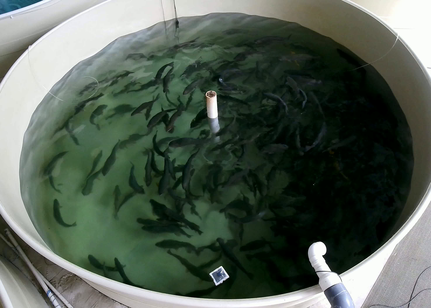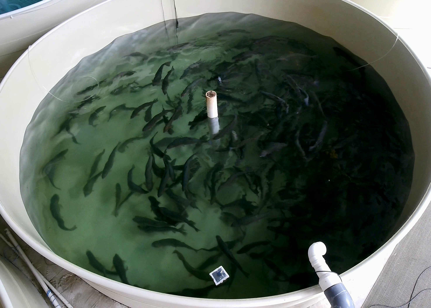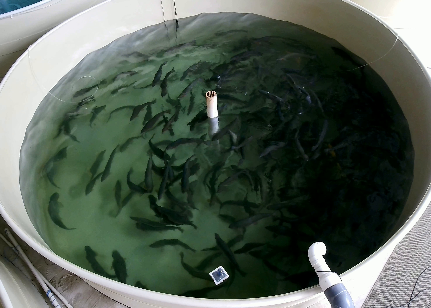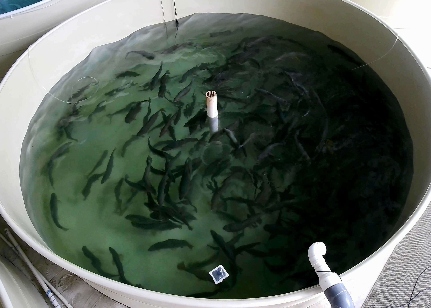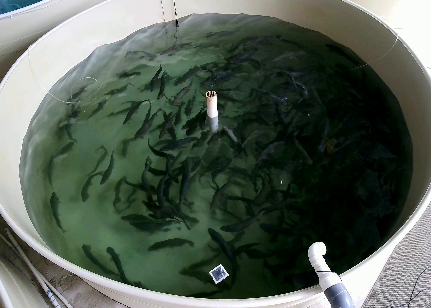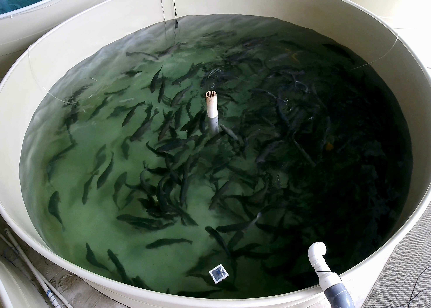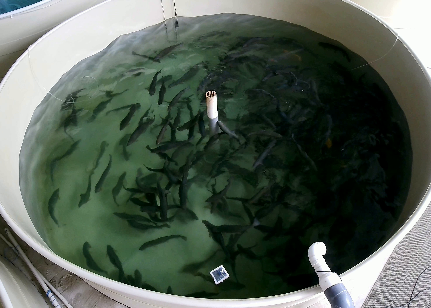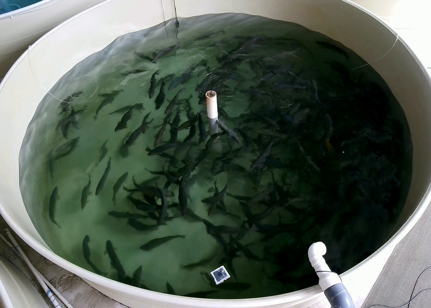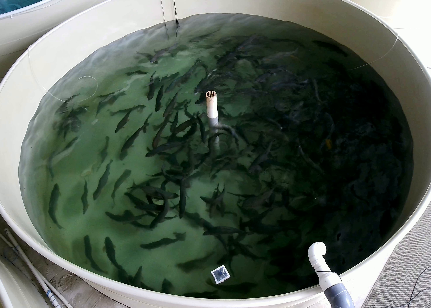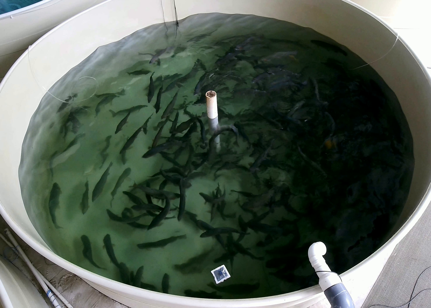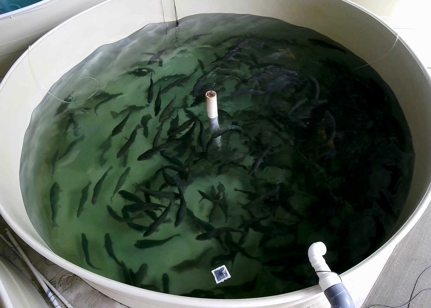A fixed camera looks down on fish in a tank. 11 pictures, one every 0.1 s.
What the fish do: Foraging.
